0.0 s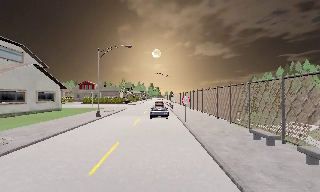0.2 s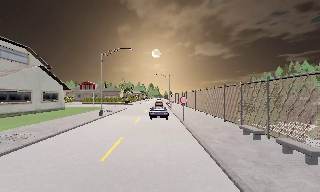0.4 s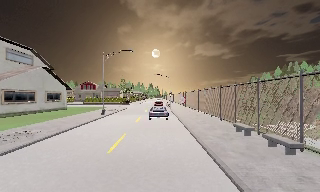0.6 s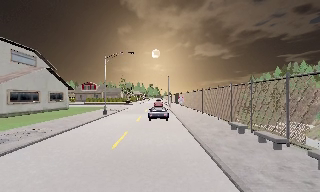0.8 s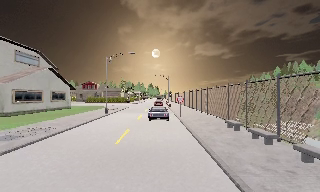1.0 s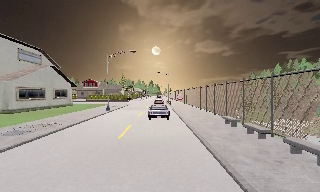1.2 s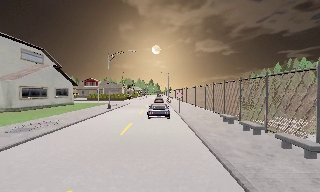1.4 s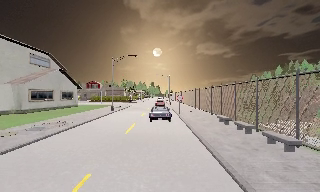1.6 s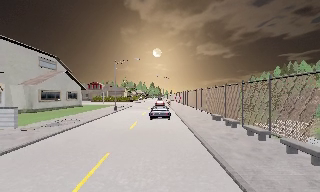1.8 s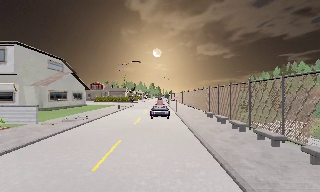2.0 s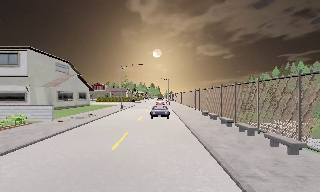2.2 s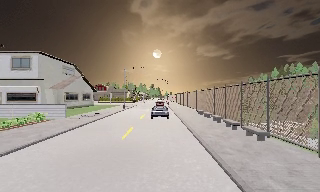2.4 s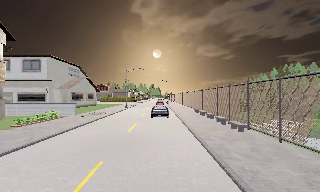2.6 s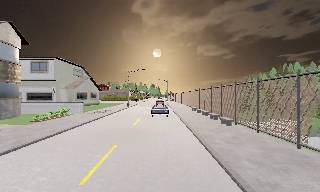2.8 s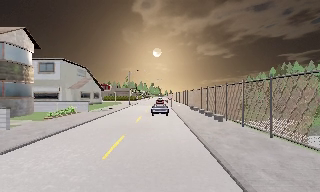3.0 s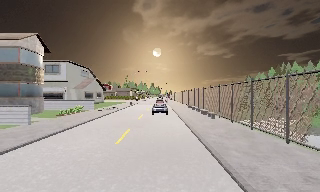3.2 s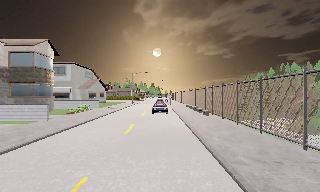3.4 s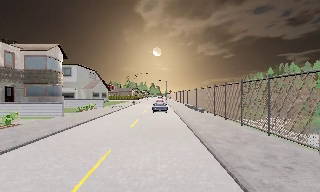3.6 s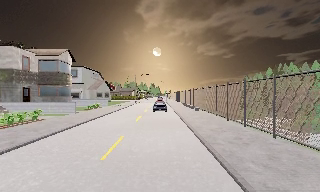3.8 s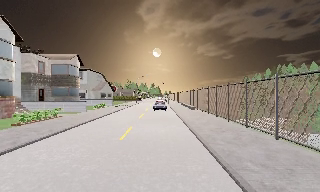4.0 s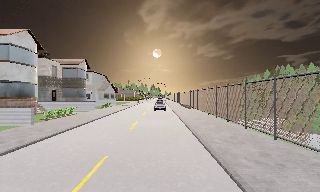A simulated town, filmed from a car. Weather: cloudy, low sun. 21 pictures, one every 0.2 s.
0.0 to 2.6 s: The camera travels backward, about 16 m, so what stands in front gets smaller. It gains speed.
2.6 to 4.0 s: The camera travels backward, about 15 m, so what stands in front gets smaller. It gains speed.
The film runs backward here.
